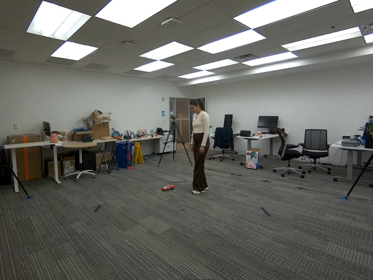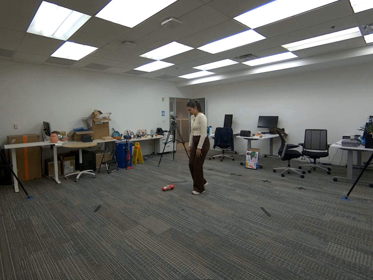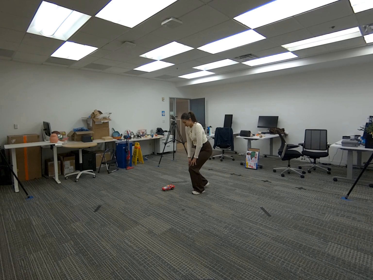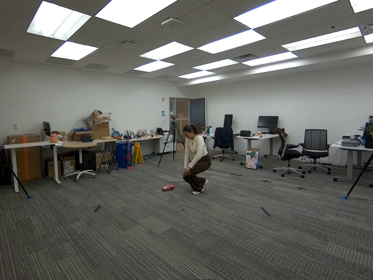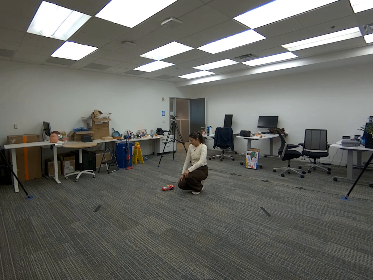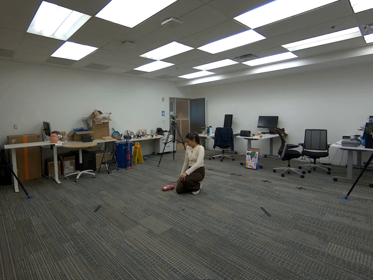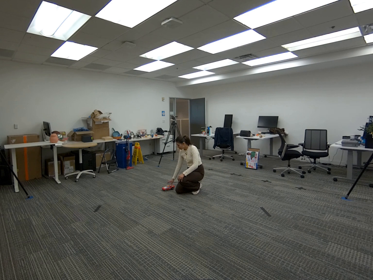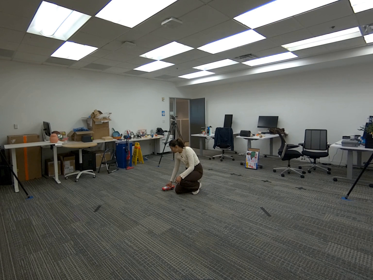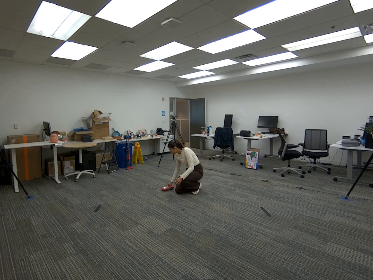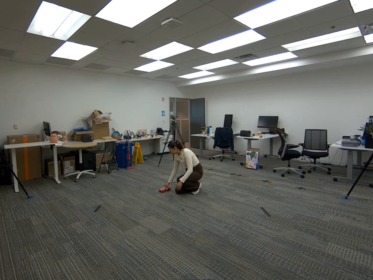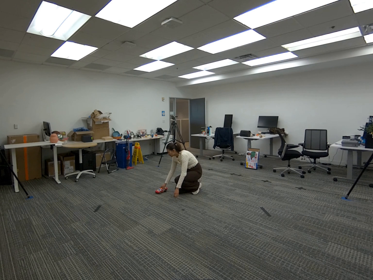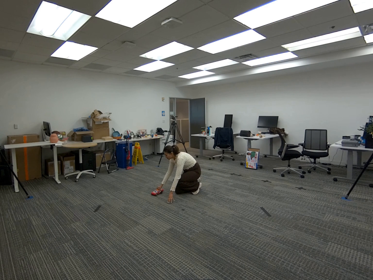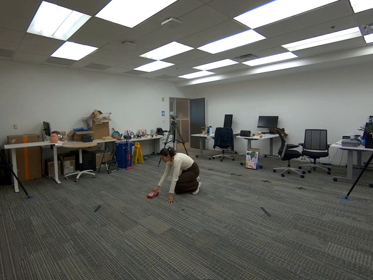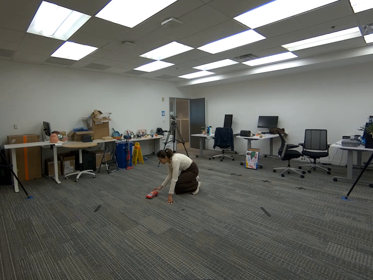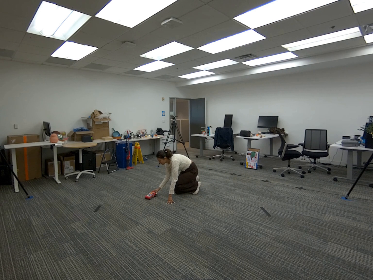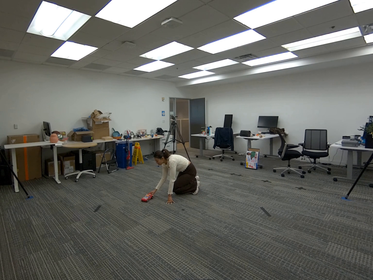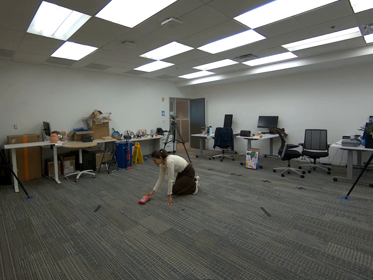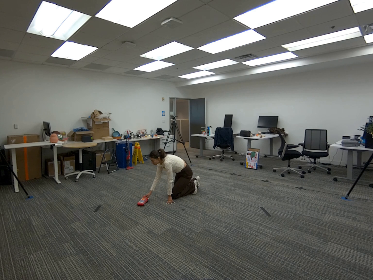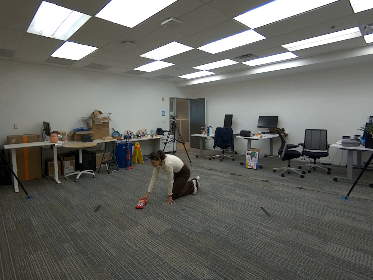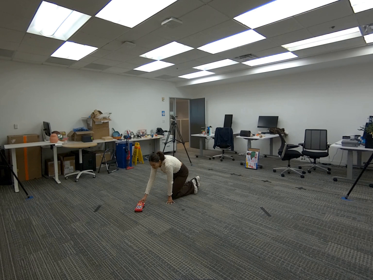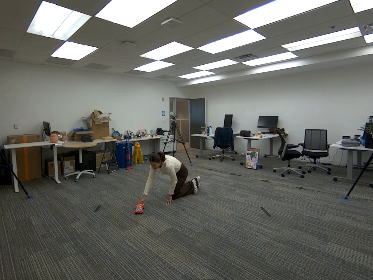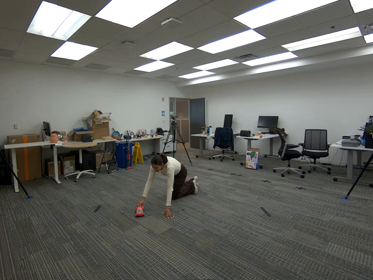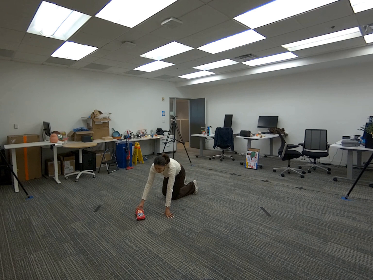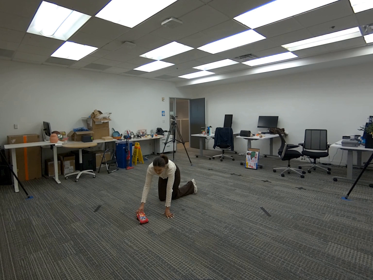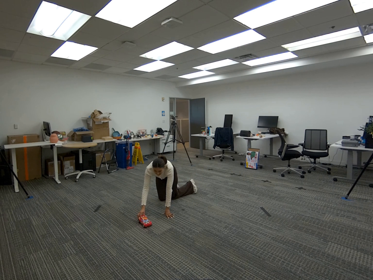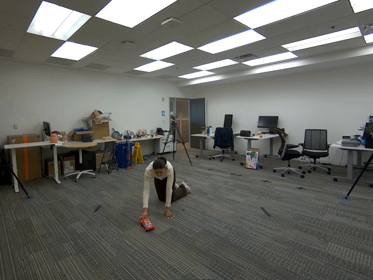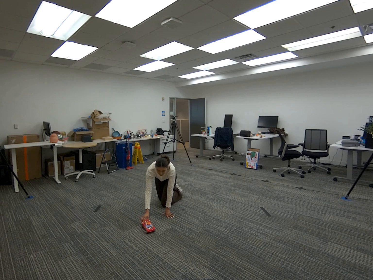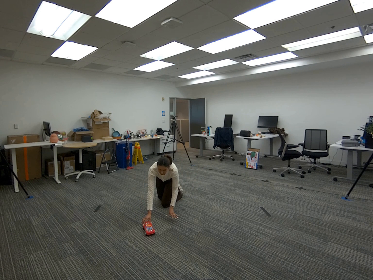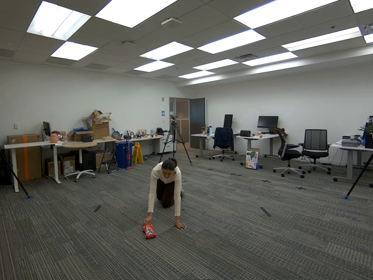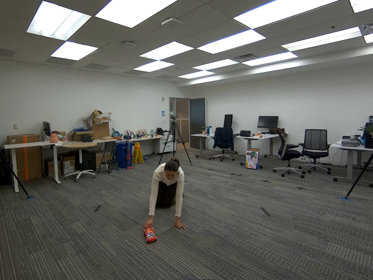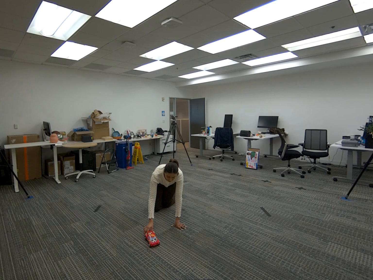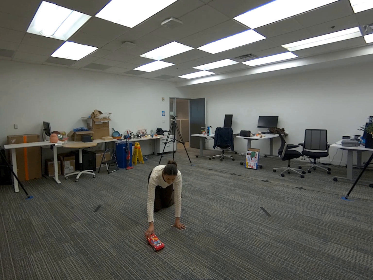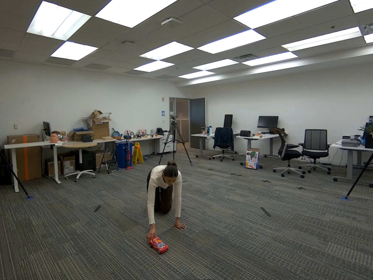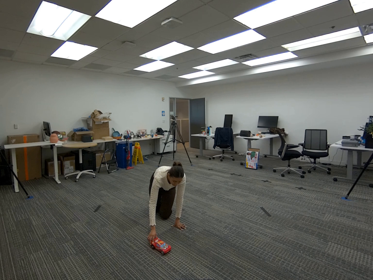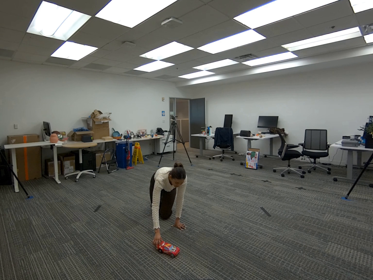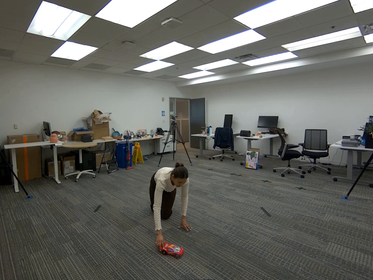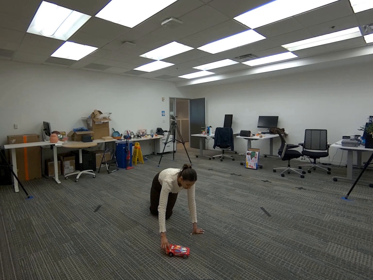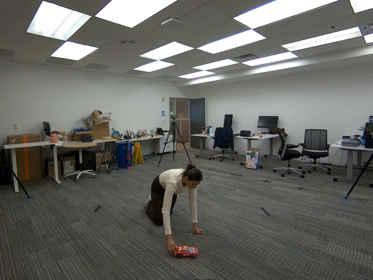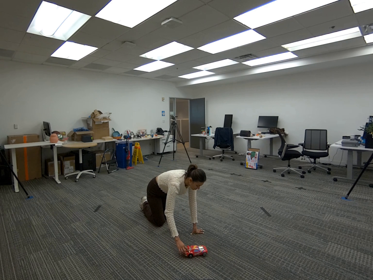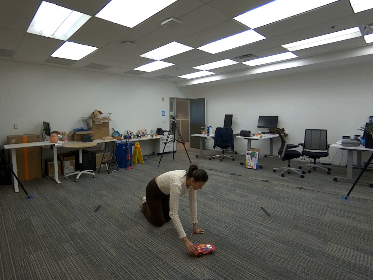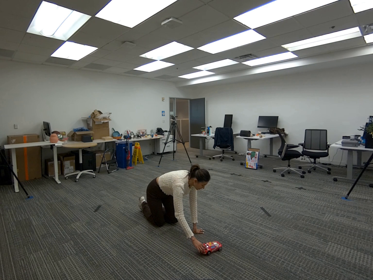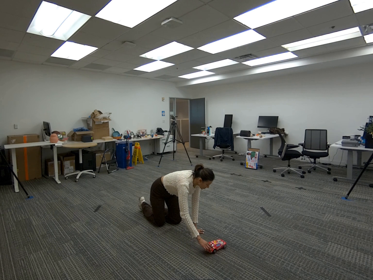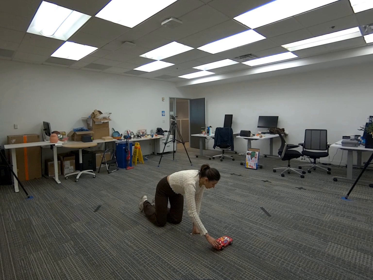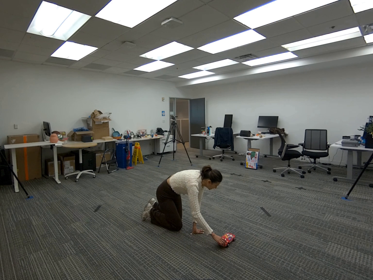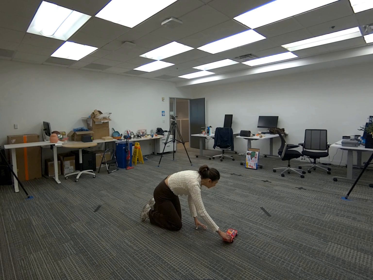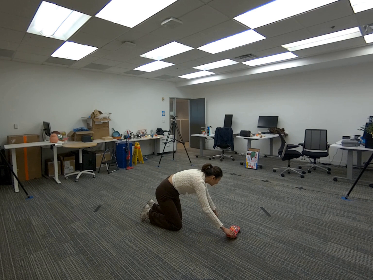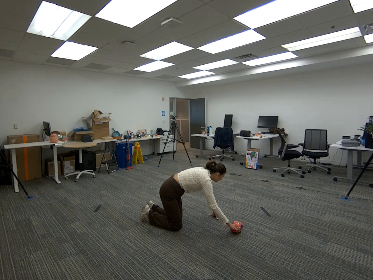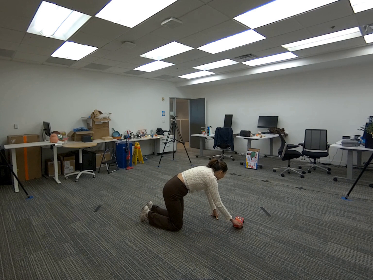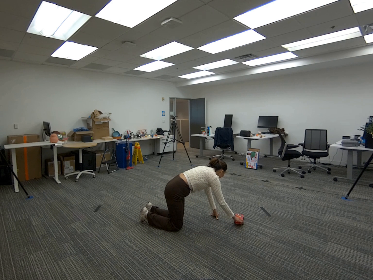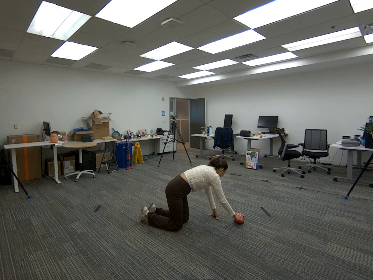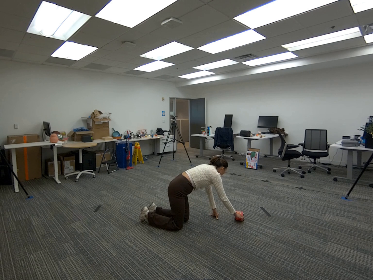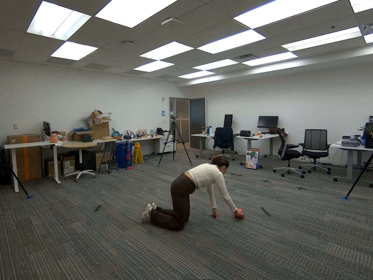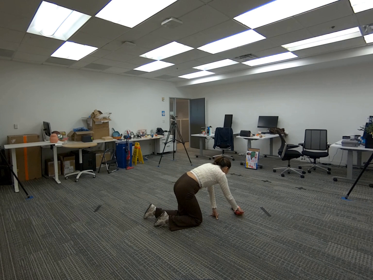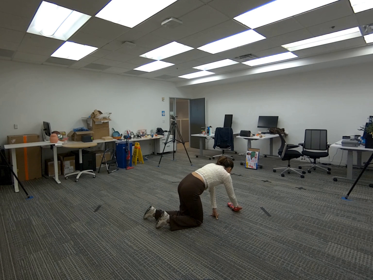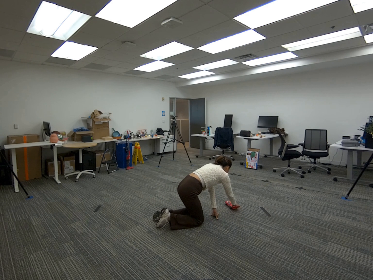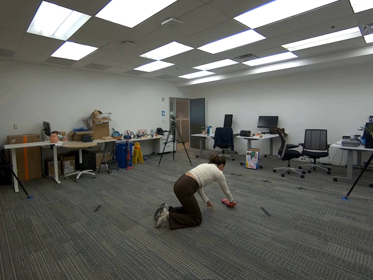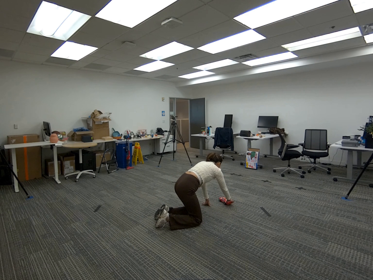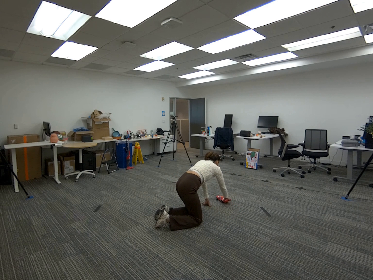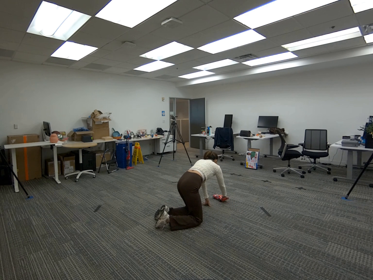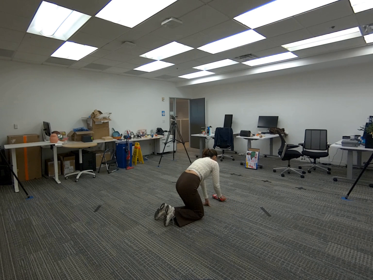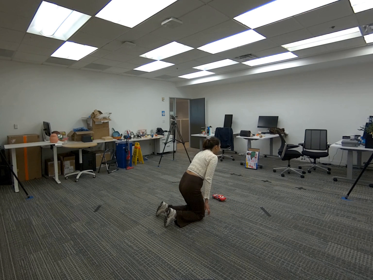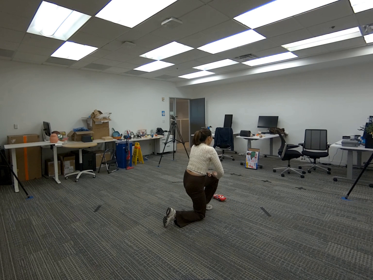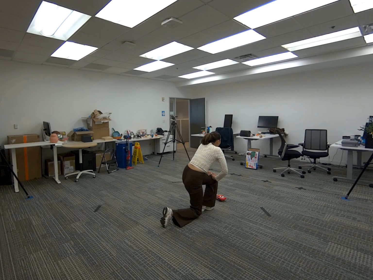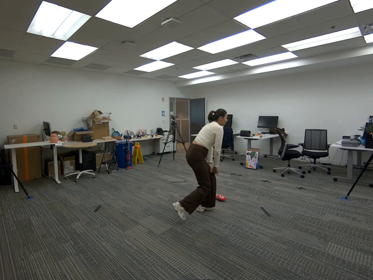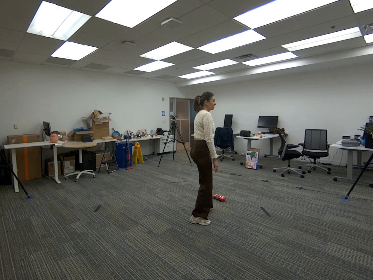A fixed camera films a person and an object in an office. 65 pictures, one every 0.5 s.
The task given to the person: Walk to the toy car on the ground, bend down to your knees and use your hand to roll the car around the ground. Stand up when finished.
